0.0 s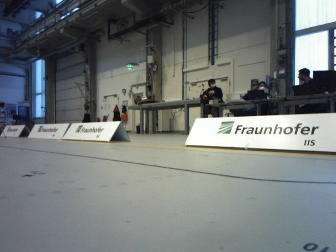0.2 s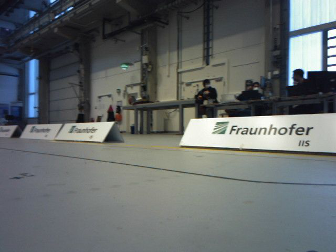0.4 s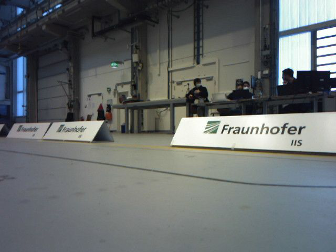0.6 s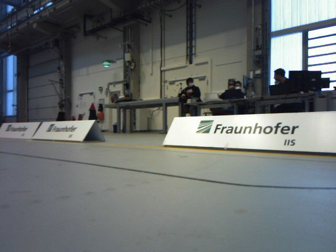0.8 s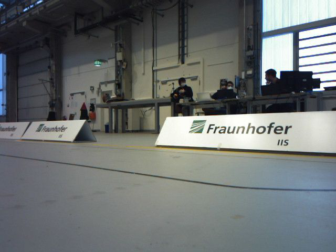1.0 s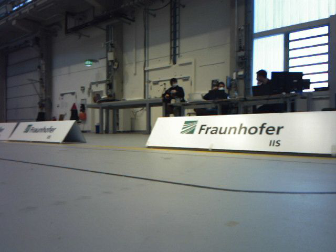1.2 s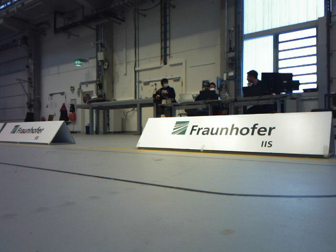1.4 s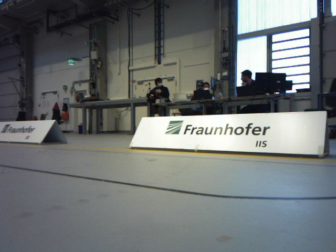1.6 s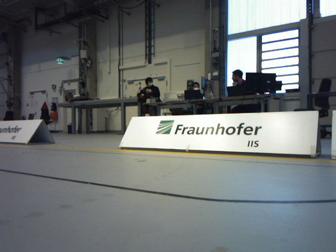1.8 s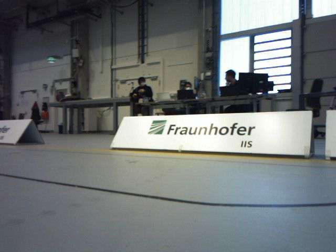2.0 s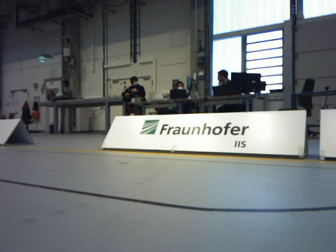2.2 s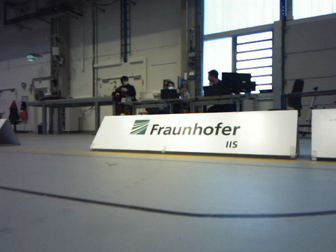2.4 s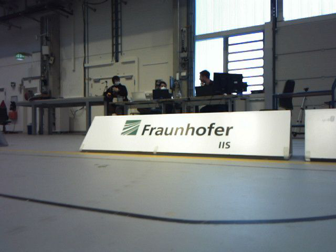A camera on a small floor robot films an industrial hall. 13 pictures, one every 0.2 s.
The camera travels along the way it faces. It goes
forward.
0.0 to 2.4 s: The scene slides to the left, as the camera pans about 15 degrees to its right. It travels forward, about 0.5 m, so what stands in front looms larger.
The film runs forward here.
